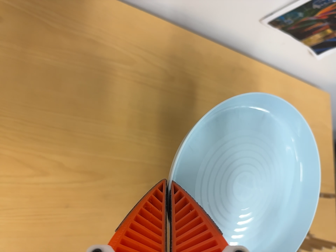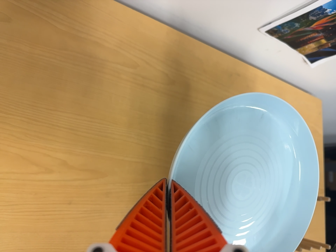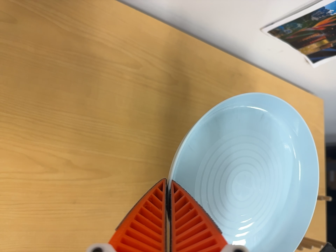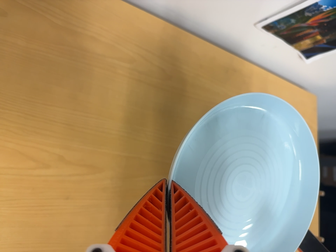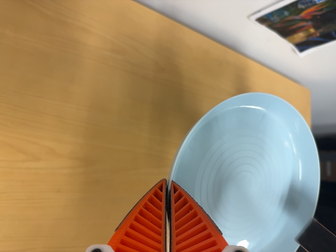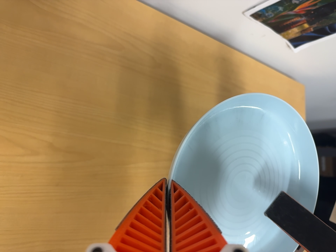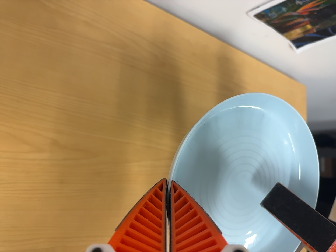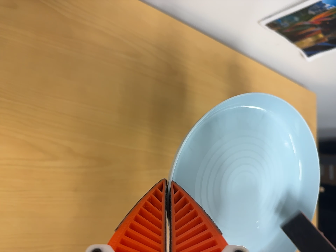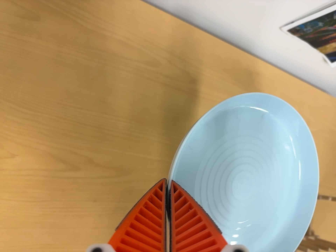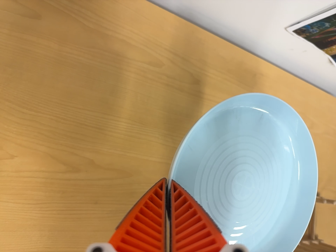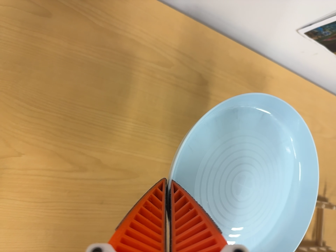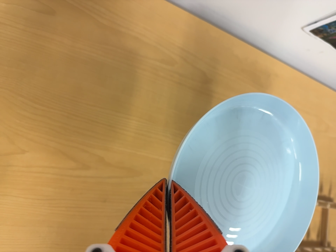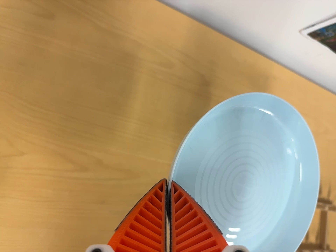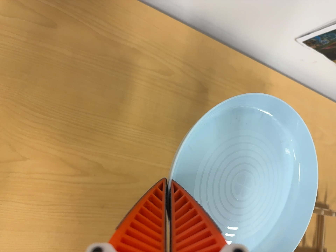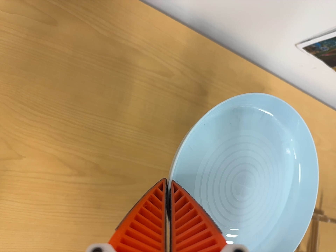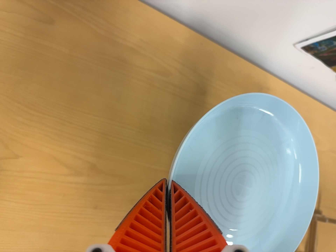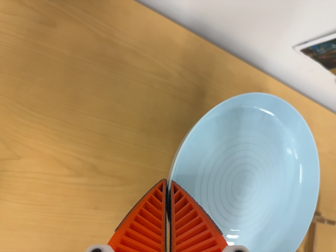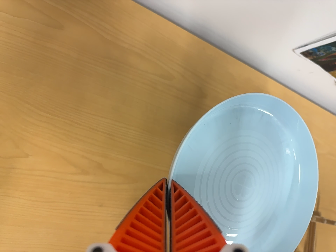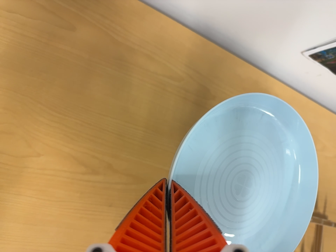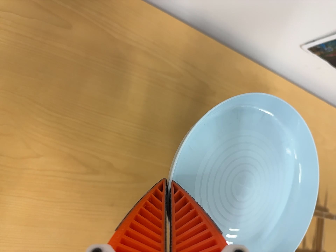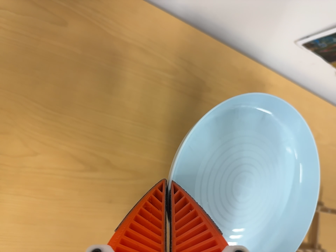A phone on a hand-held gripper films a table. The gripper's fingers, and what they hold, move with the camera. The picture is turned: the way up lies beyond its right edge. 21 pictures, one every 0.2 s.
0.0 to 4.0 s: The camera travels to its left, about 7 cm, so close, fixed things drift to the right.
The film runs forward here.
